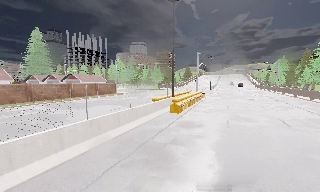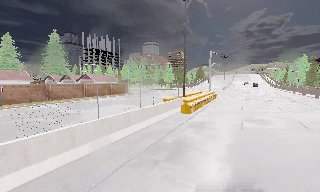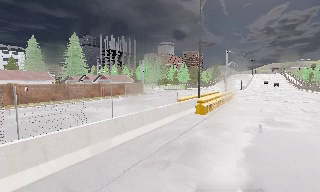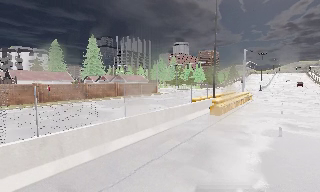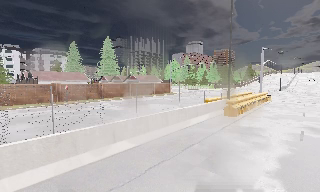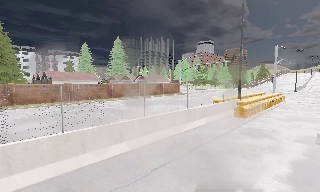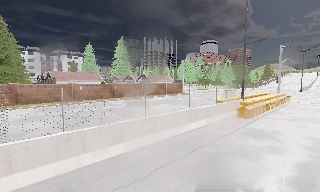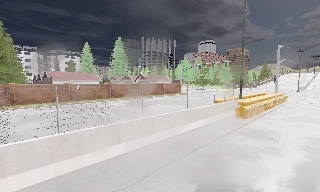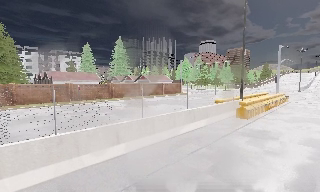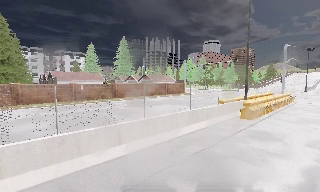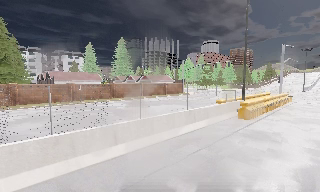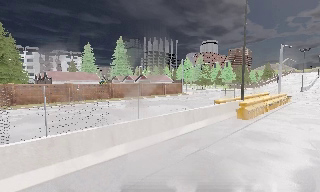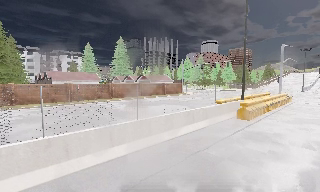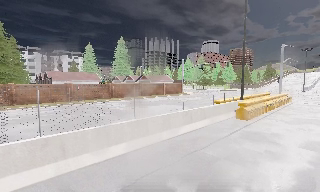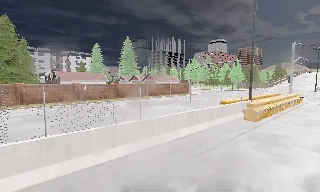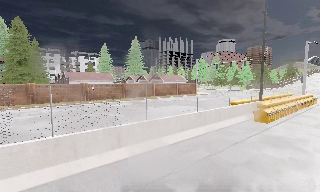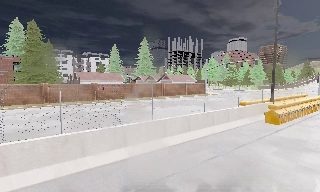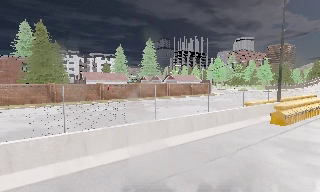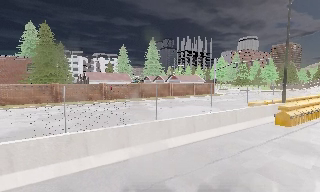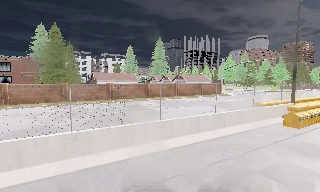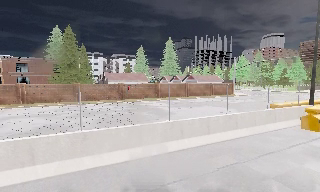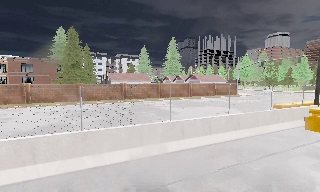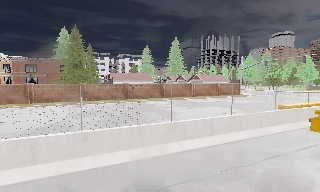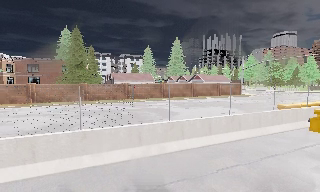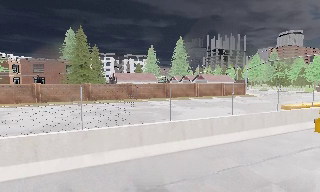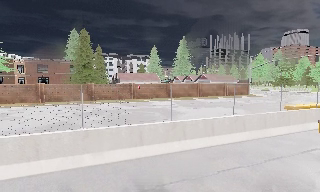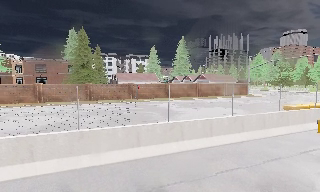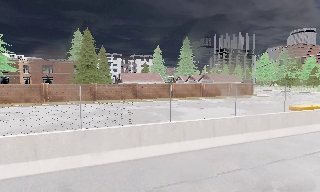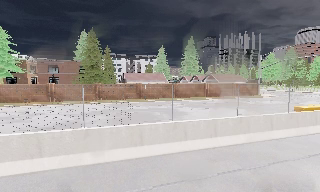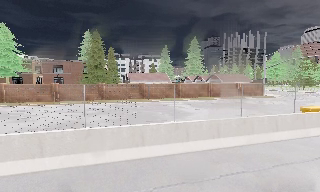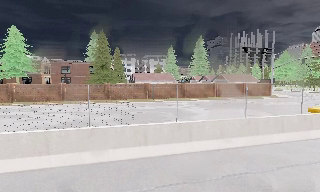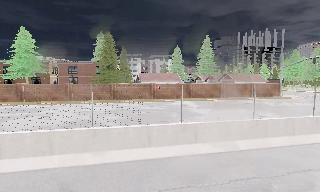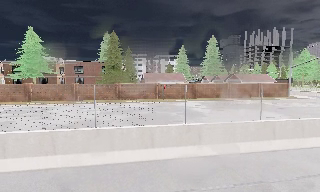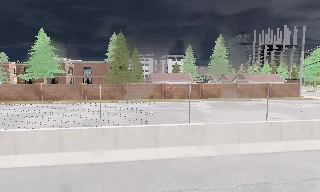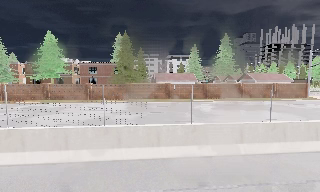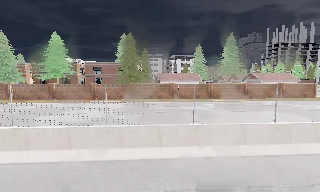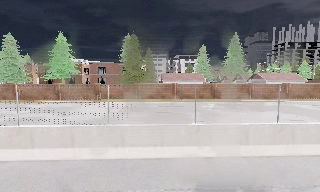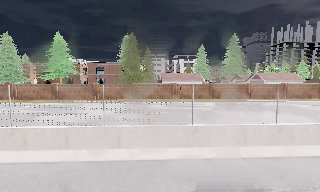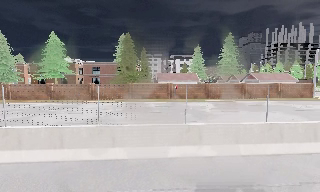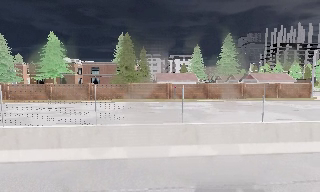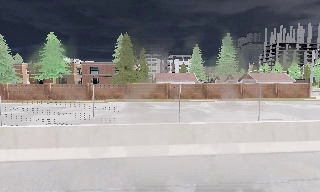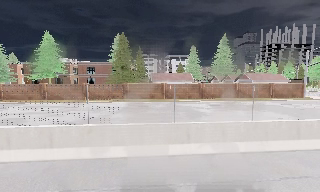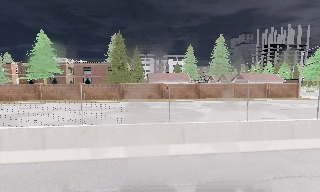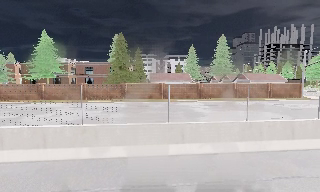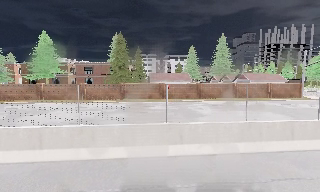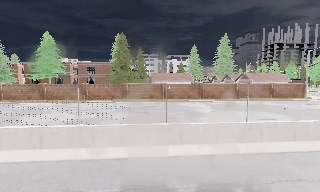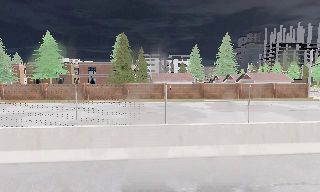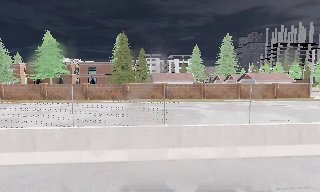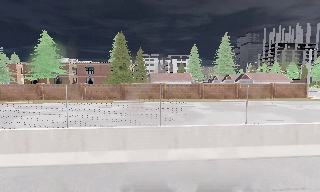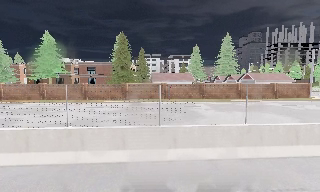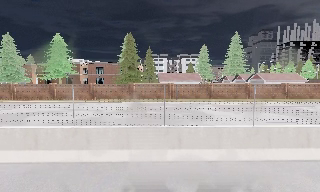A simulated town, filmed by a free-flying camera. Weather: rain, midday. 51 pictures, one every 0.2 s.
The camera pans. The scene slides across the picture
to the right.
The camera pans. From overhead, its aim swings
counterclockwise.
0.0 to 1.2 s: The scene slides to the right, as the camera pans about 25 degrees to its left. It travels to its right, about 0.5 m.
1.2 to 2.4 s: The camera shifts only a little, or ends up much as it began.
2.4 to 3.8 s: The camera swings to its left by about 15 degrees, and the scene slides to the right. It travels to its right, about 0.5 m.
3.8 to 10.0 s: The camera pans to its left, which is counterclockwise from overhead, by about 30 degrees. It travels to its right, about 3 m.
The film runs forward here.
